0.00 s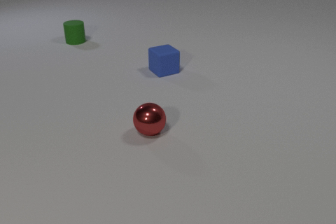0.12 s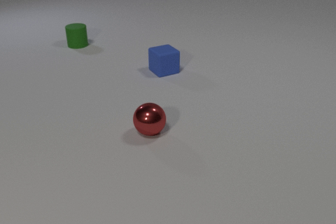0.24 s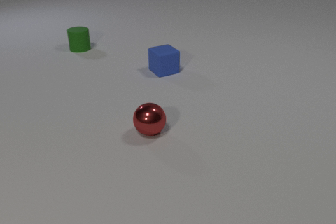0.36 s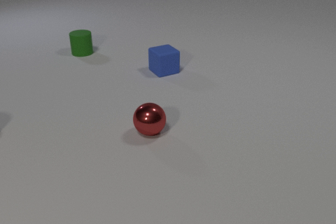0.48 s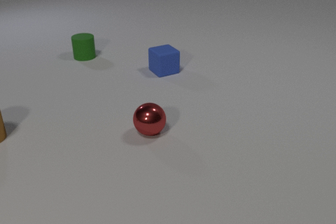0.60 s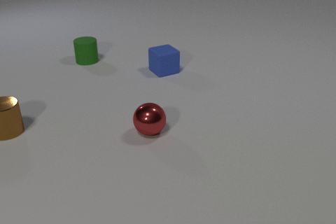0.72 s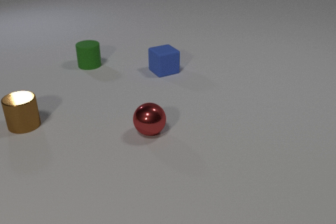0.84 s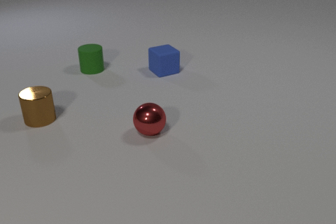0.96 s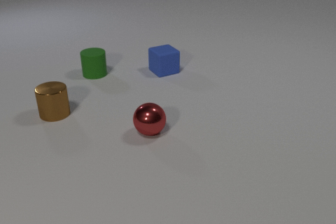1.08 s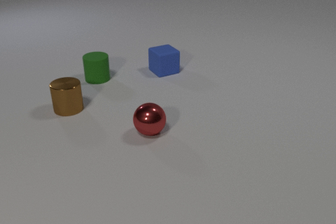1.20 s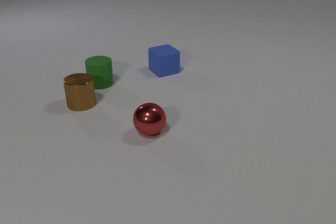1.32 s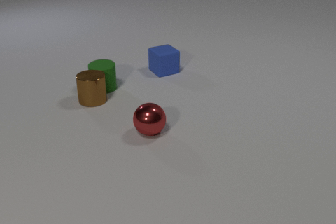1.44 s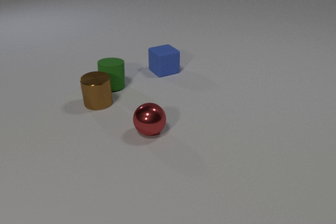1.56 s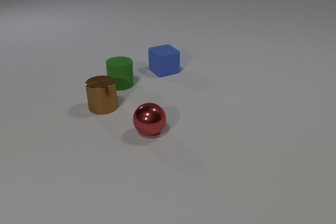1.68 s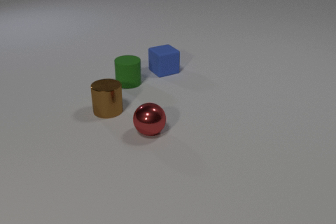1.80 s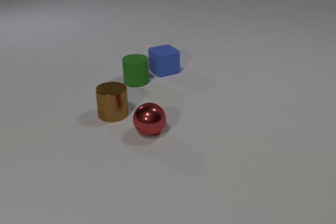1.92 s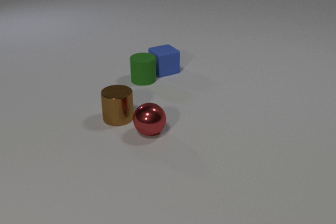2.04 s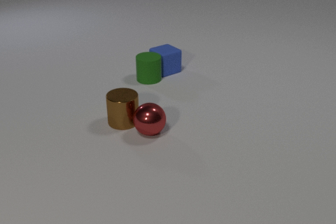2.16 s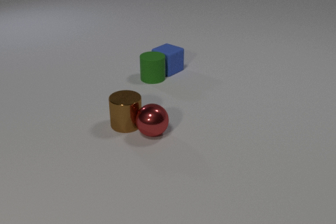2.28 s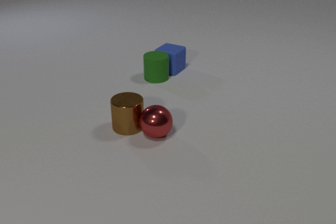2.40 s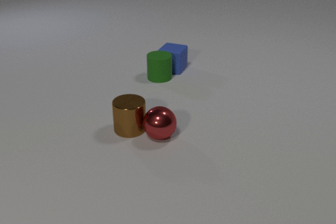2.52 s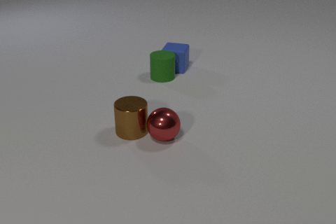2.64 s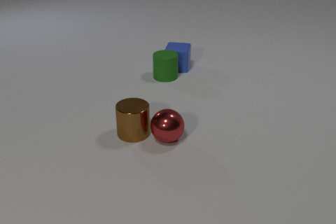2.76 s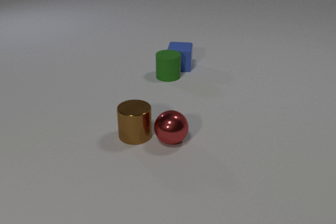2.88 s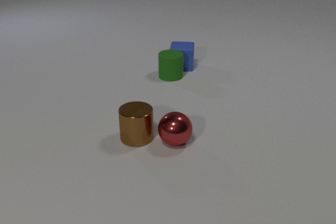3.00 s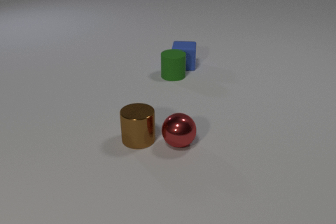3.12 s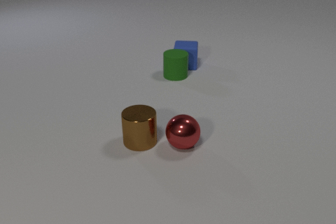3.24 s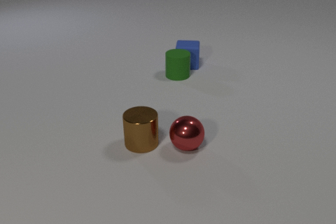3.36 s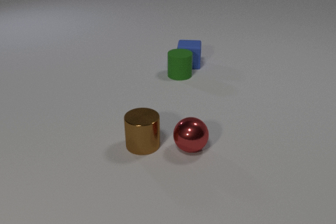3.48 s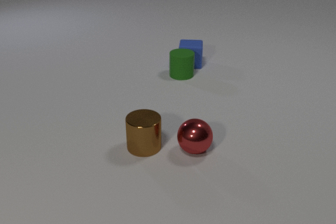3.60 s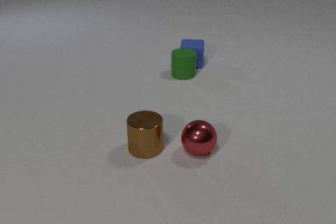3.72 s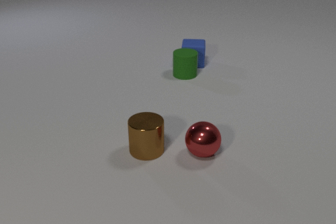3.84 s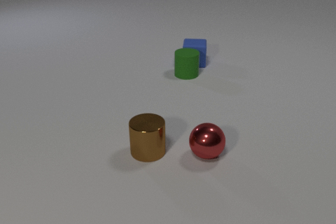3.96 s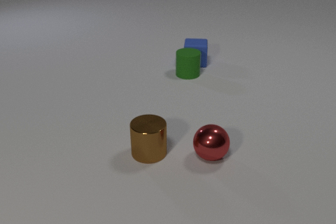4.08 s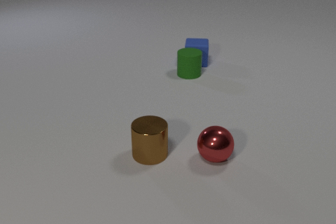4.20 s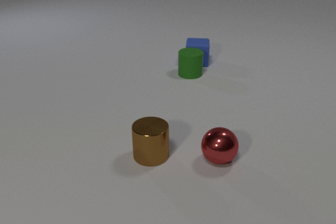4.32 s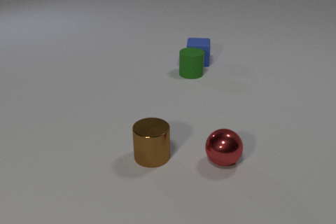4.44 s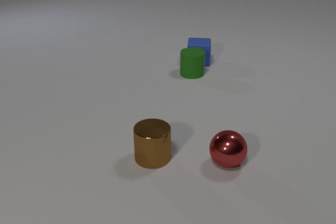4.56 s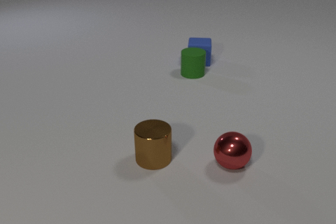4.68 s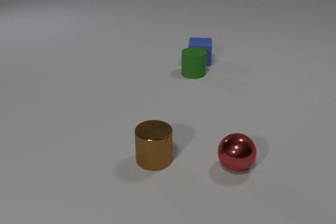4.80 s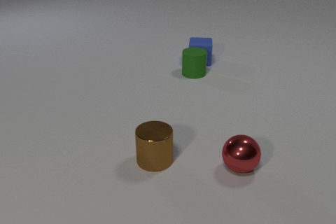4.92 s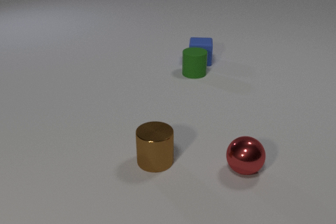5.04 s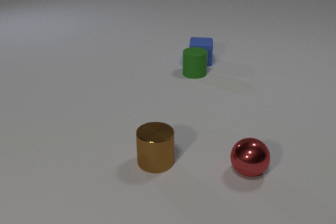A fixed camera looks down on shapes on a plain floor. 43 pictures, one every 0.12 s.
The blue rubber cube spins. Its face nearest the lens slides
to the right.
The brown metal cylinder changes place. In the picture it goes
to the right.
0.00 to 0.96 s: The brown metal cylinder comes in at the left edge, slides to the right. The green rubber cylinder slides toward the camera.
0.96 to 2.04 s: The brown metal cylinder slides to the right and toward the camera. The green rubber cylinder slides to the right. The brown metal cylinder and the green rubber cylinder collide. The green rubber cylinder and the blue rubber cube collide.
2.04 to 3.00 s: The brown metal cylinder slides toward the camera and to the right. The green rubber cylinder slides to the right. The red metal sphere rolls to the right and toward the camera. The blue rubber cube slides to the right and away from the camera, spins so that its near face slides to the right, counterclockwise seen from above. The brown metal cylinder and the red metal sphere collide.
3.00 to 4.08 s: The brown metal cylinder slides toward the camera and to the right. The green rubber cylinder slides to the right. The red metal sphere rolls to the right and toward the camera. The blue rubber cube slides to the right and away from the camera.
4.08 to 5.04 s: The brown metal cylinder slides toward the camera. The green rubber cylinder slides to the right. The red metal sphere rolls to the right and toward the camera.
How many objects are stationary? 0.
How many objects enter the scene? 1.
Are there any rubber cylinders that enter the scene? no.
